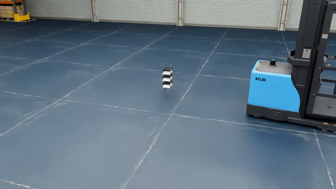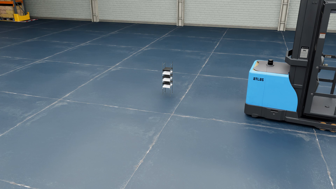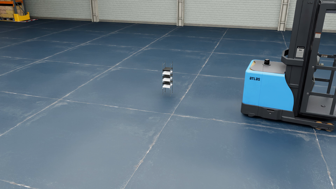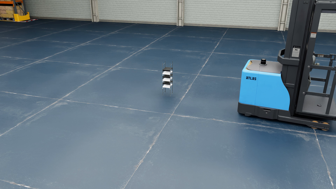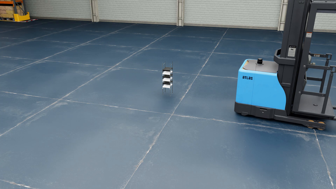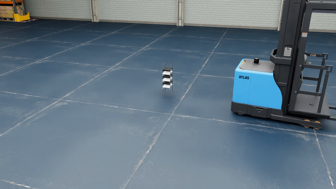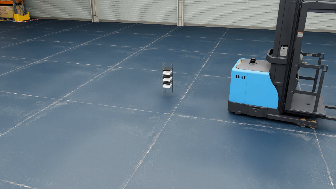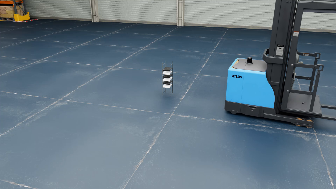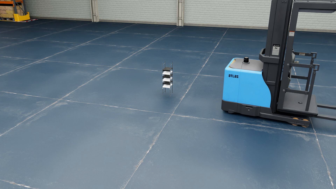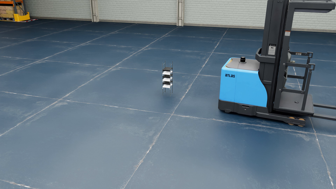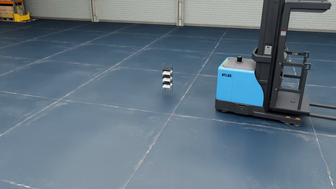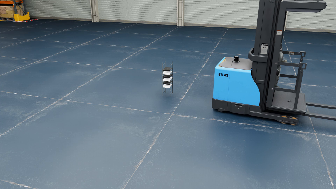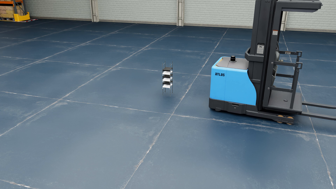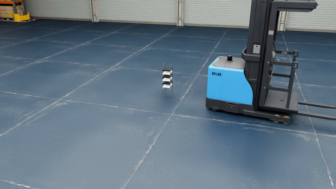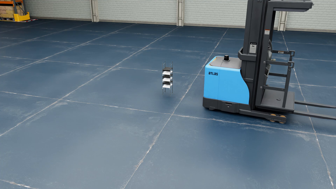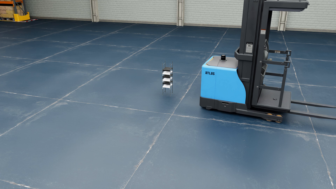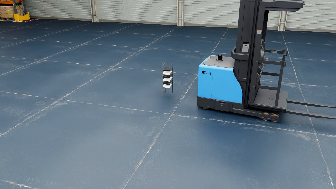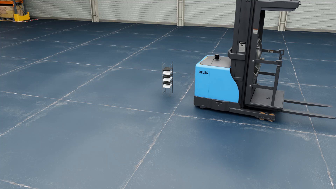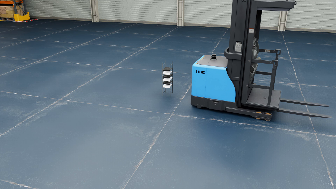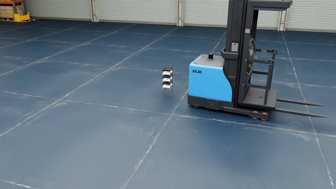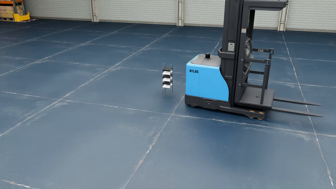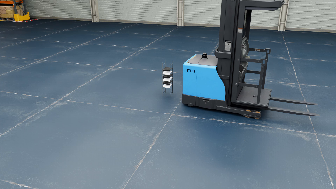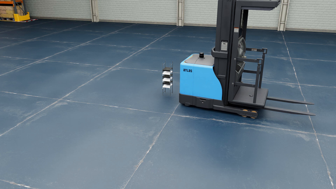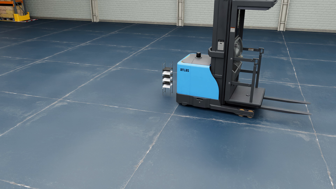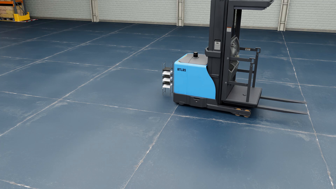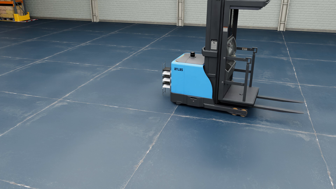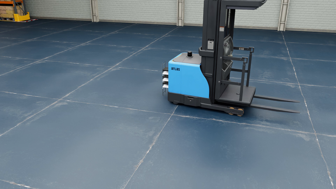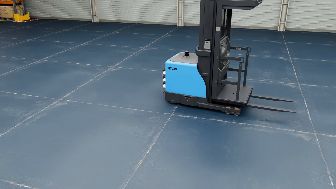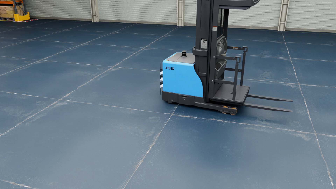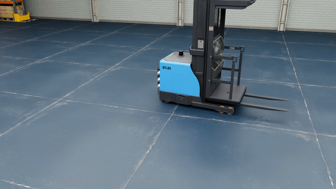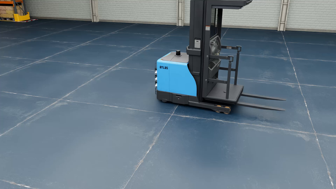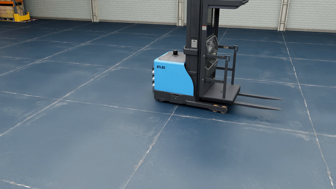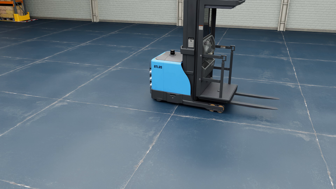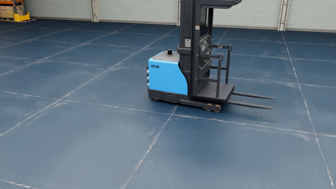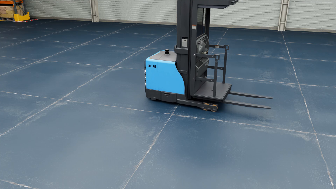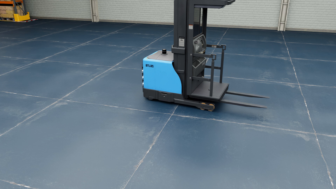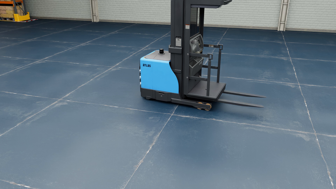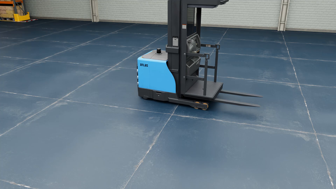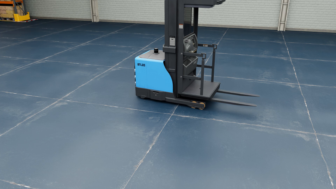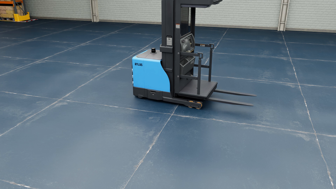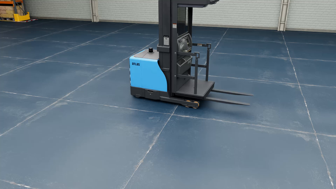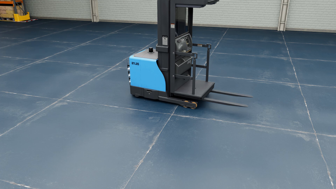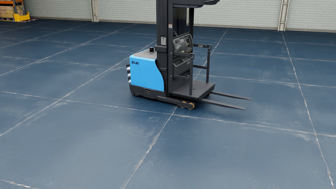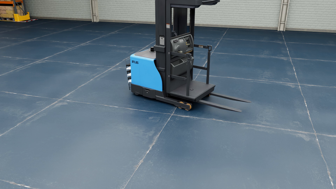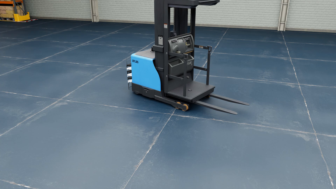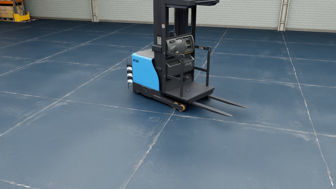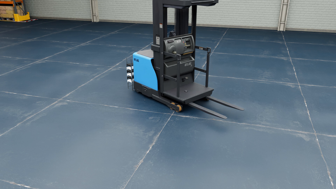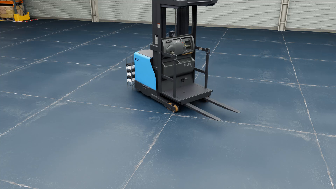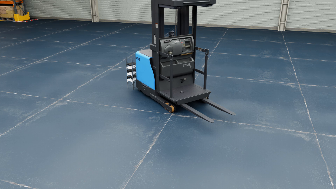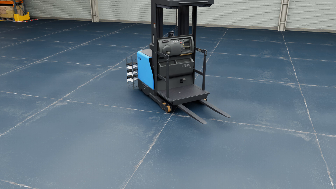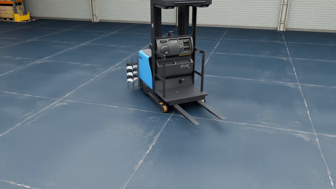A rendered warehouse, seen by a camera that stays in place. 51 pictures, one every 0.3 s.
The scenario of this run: A forklift runs into an object in its way.
